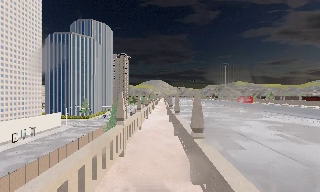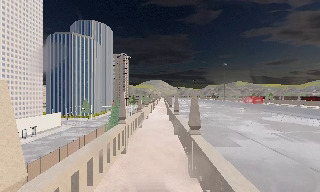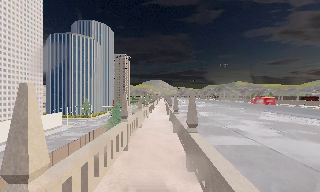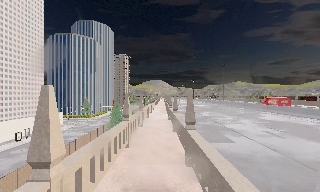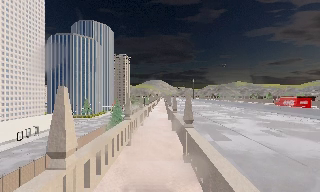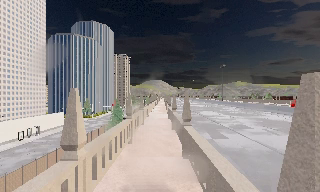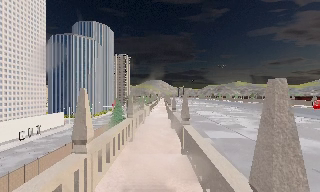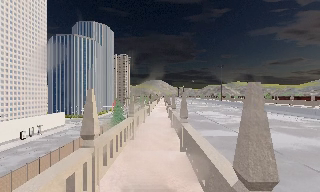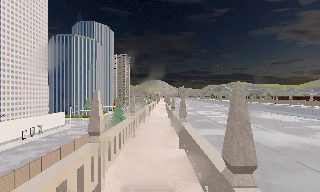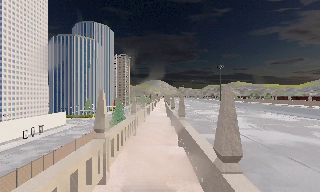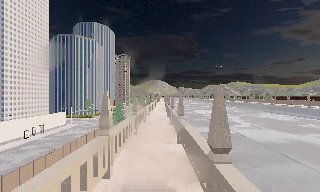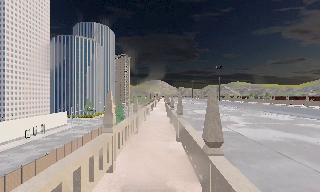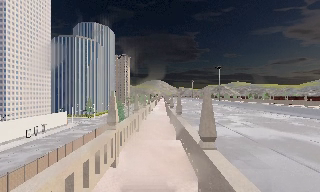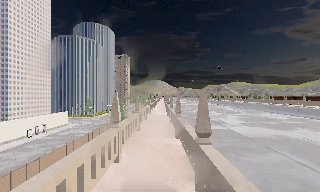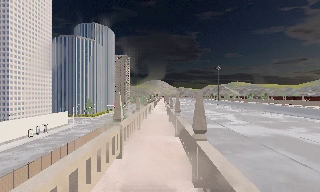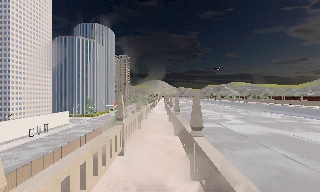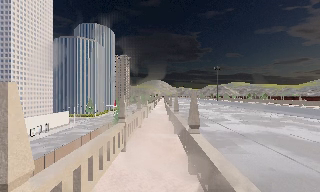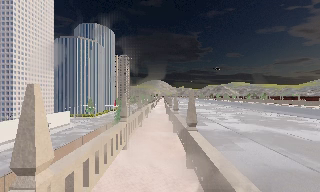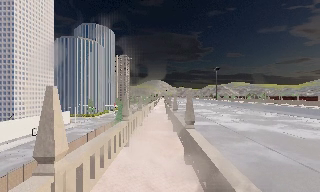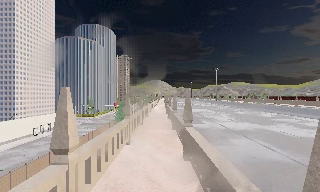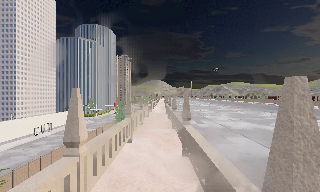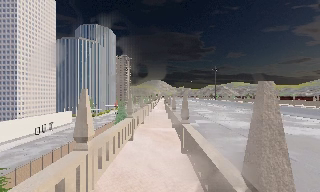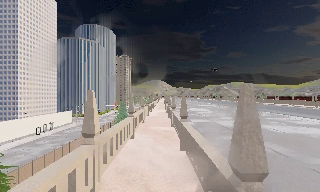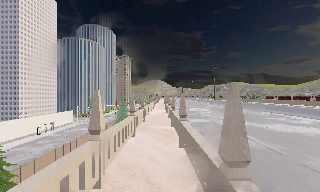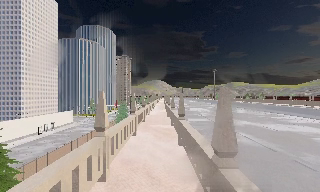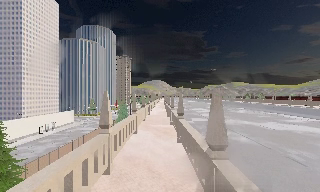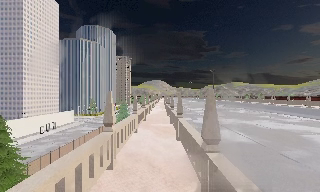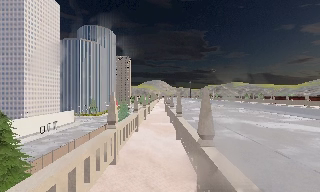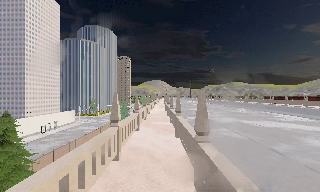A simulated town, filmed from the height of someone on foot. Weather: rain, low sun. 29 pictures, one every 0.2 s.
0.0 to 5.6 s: The camera travels backward, about 11 m, so what stands in front gets smaller.
The film runs backward here.
